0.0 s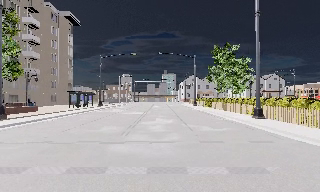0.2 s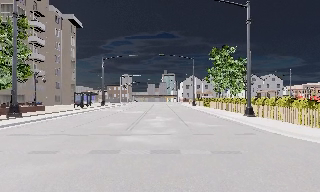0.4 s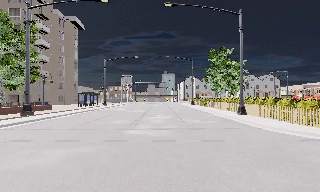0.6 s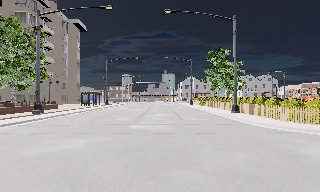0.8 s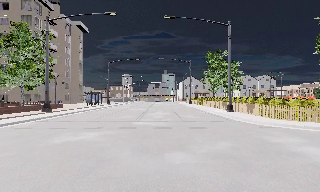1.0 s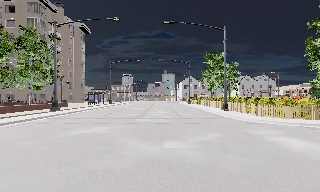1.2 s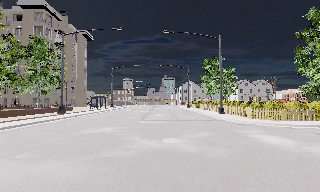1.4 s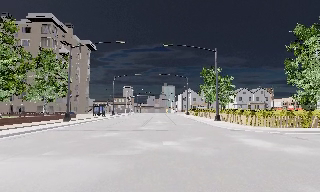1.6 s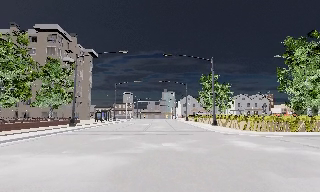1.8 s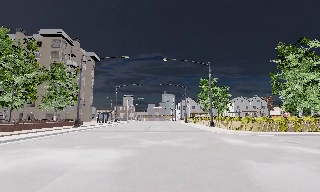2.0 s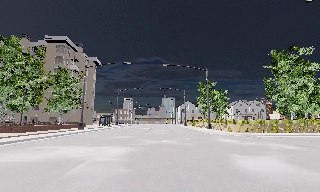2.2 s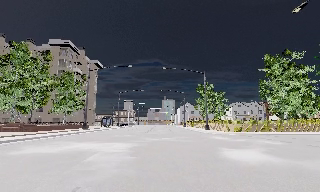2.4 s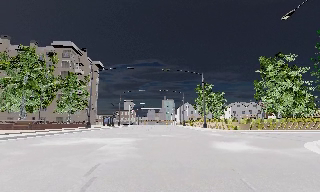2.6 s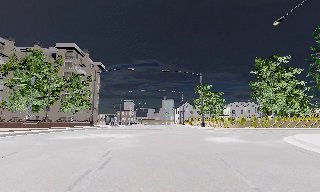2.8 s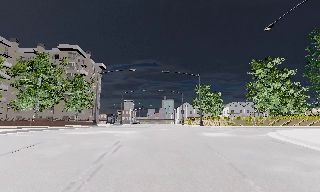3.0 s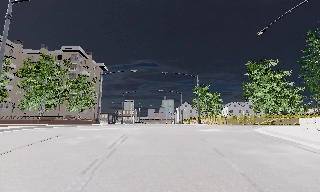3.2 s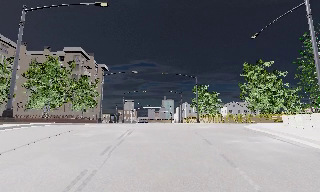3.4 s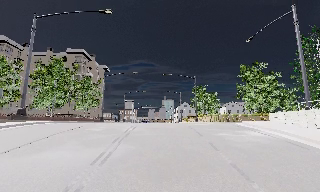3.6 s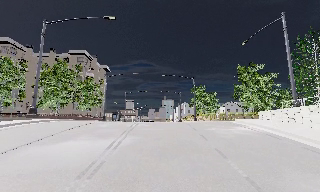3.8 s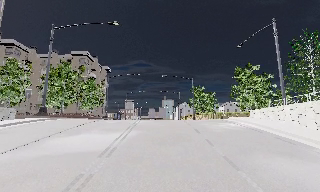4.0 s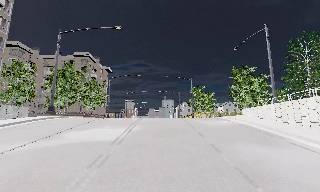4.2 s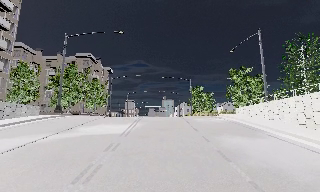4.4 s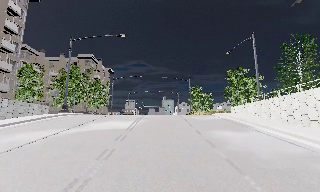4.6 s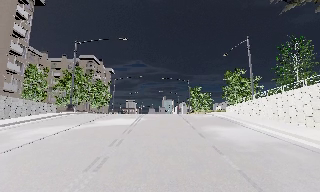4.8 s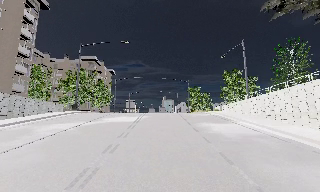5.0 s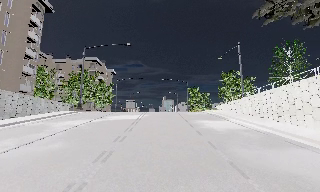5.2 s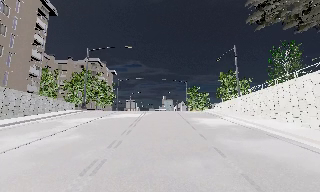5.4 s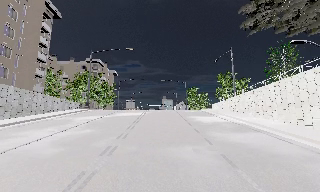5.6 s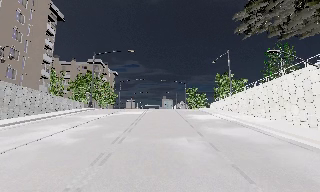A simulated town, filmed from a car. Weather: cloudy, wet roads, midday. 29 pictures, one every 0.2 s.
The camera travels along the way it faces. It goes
backward.
0.0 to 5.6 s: The camera travels backward, about 35 m, so what stands in front gets smaller. Its aim tips upward by about 10 degrees.
The film runs backward here.
